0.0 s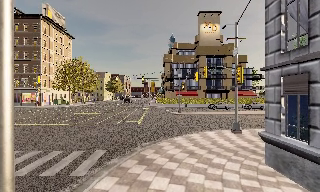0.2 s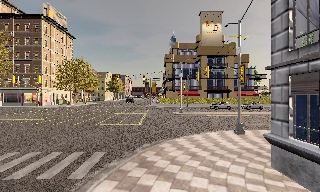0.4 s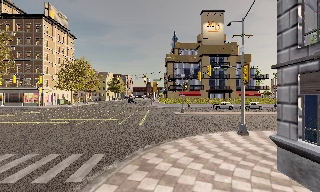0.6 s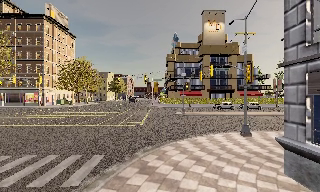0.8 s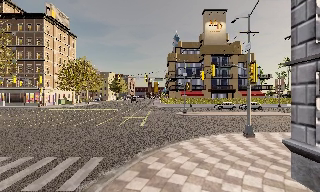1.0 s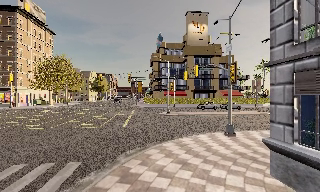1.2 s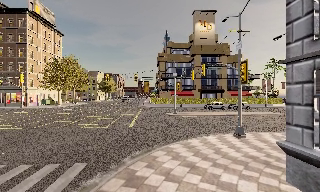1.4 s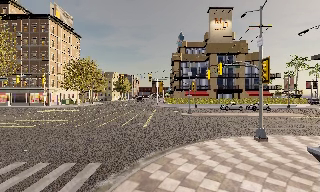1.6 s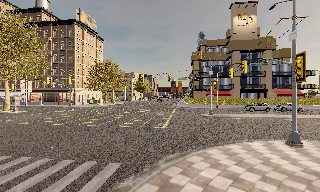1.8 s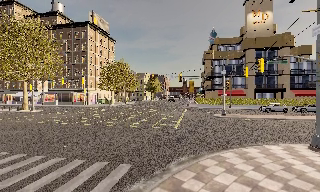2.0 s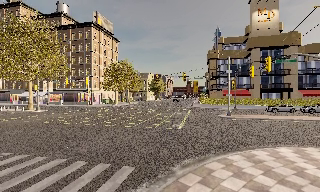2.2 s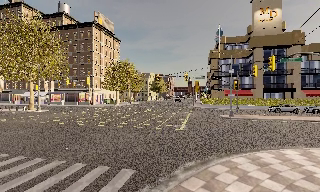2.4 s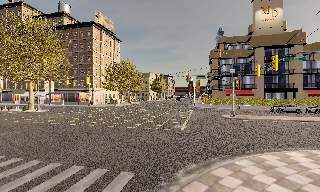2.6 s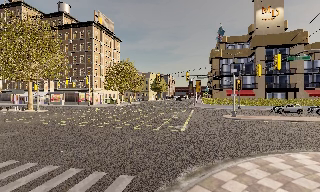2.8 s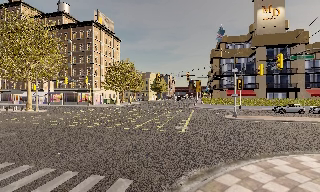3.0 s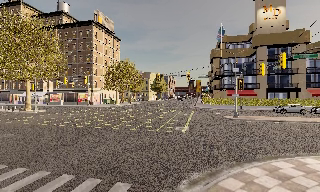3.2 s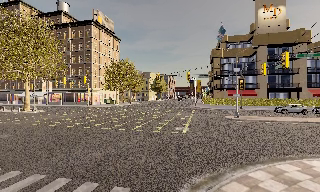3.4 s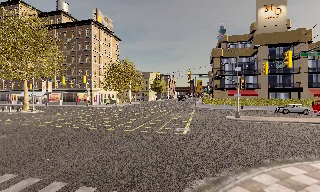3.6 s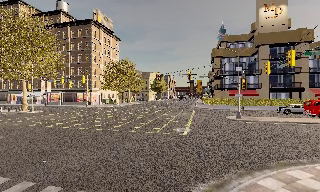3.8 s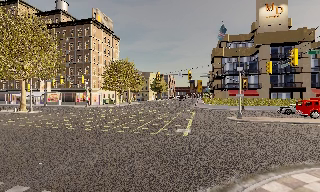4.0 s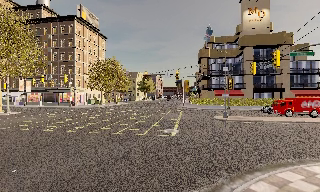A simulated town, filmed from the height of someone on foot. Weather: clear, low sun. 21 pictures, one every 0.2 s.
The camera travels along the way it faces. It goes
forward.
0.0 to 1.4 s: The camera travels forward, about 1.5 m, so what stands in front looms larger.
1.4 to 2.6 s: The camera swings to its left by about 15 degrees, and the scene slides to the right. It travels forward, about 1.5 m, so what stands in front looms larger.
2.6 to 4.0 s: The camera travels forward, about 1.5 m, so what stands in front looms larger.
The film runs forward here.
